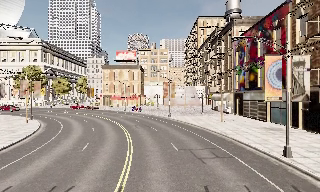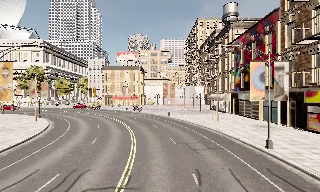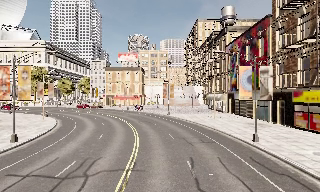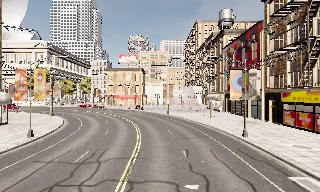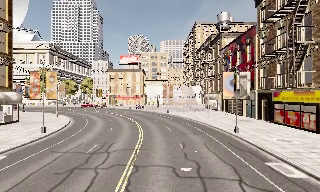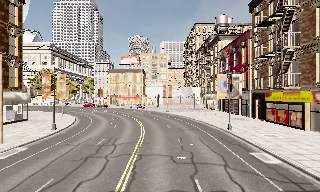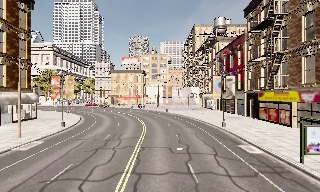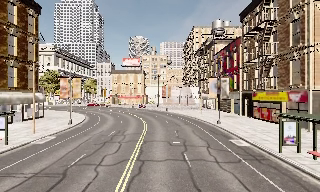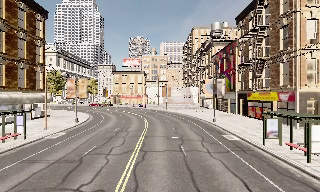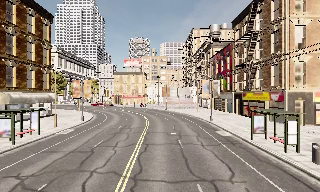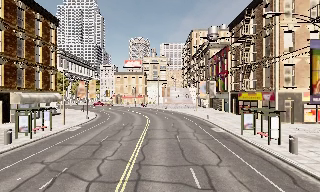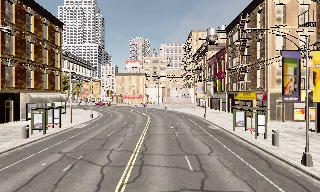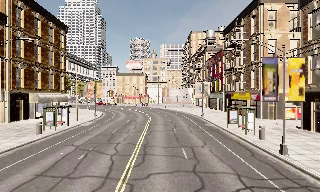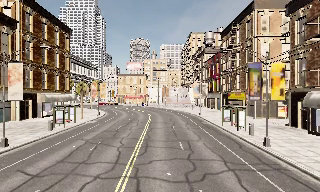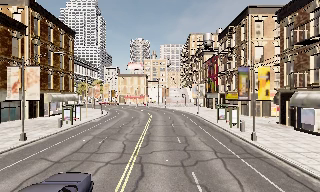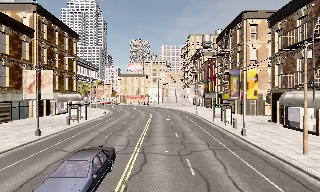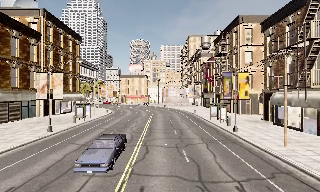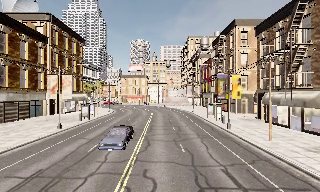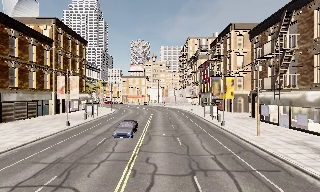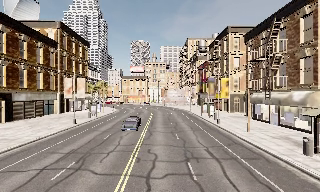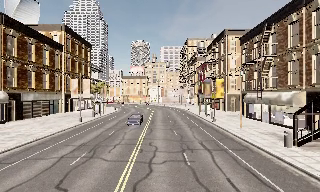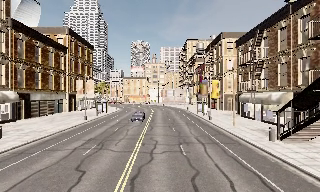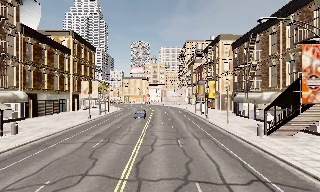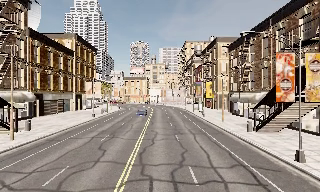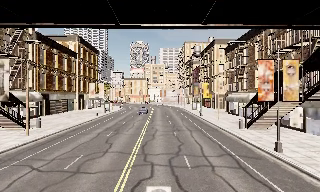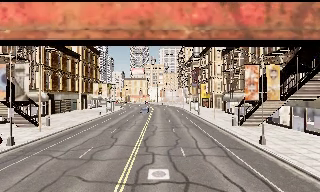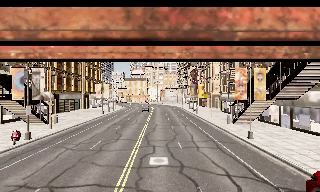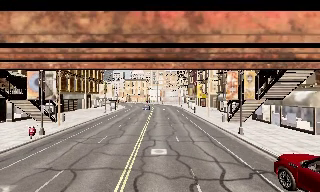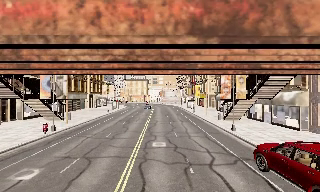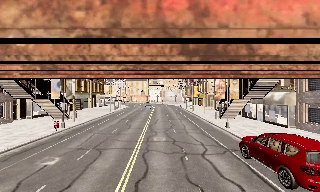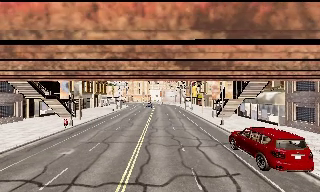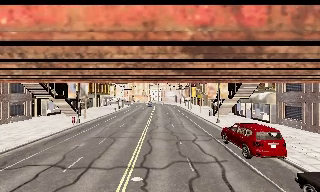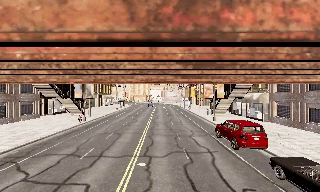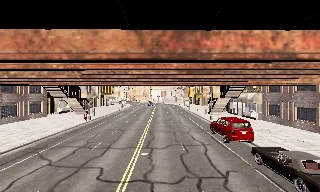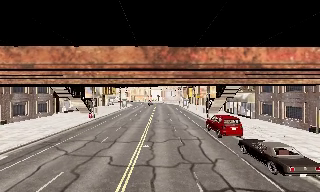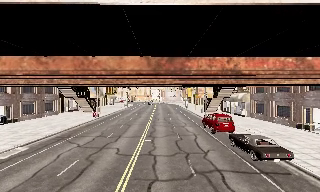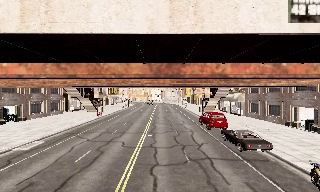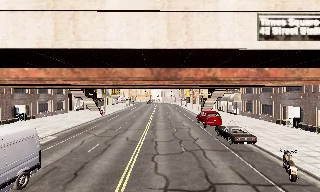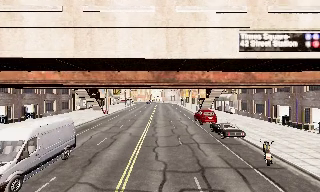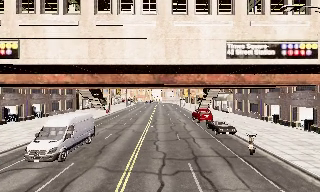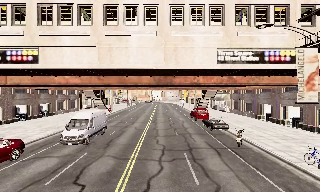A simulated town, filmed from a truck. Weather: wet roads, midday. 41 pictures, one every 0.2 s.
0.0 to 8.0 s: The camera travels backward, about 70 m, so what stands in front gets smaller.
The film runs backward here.
